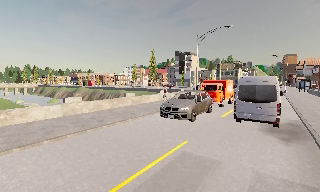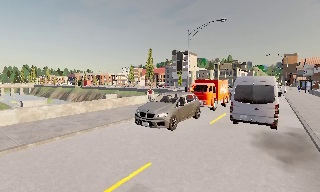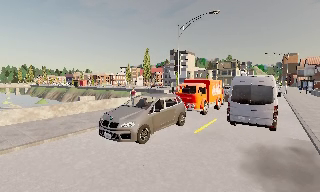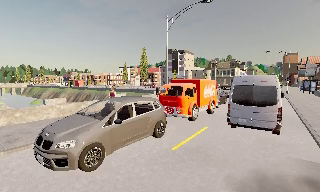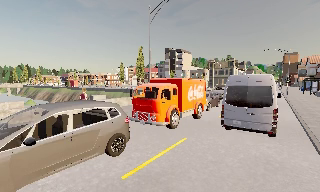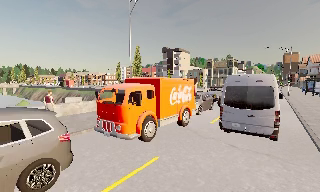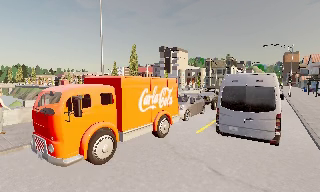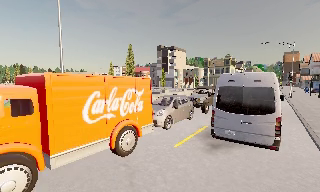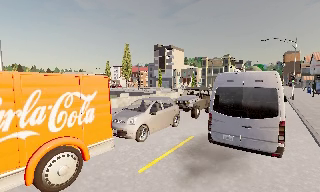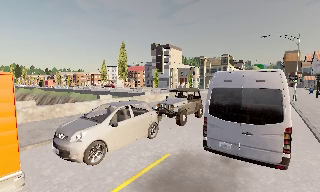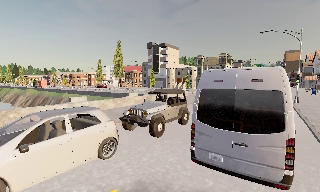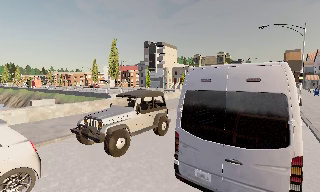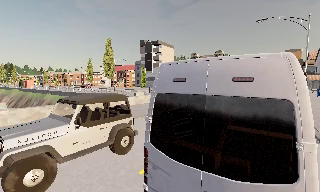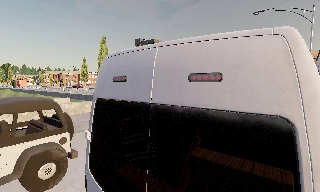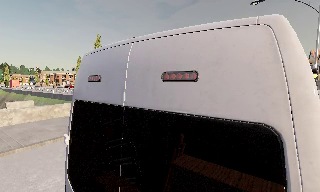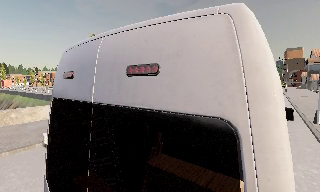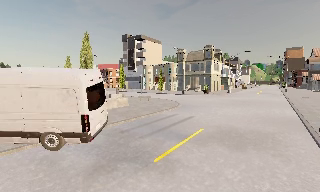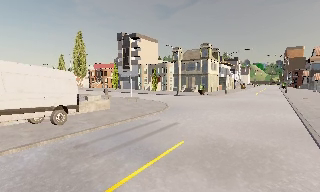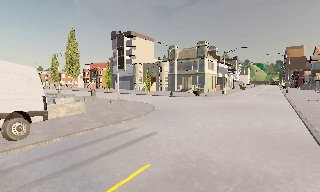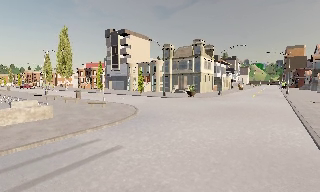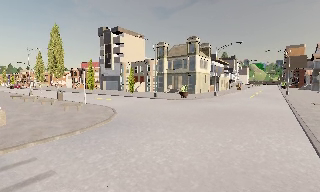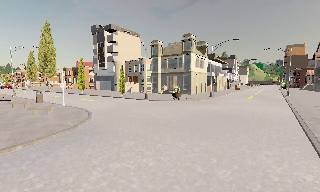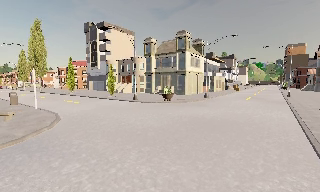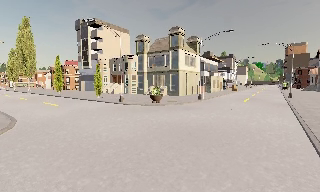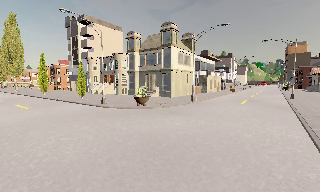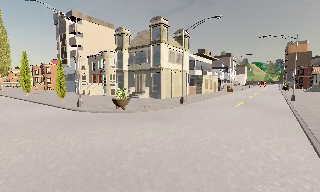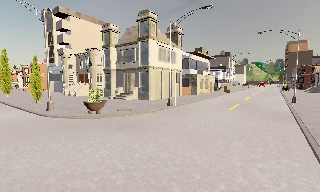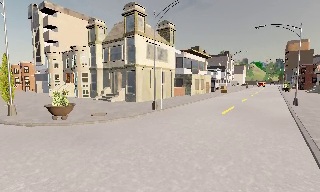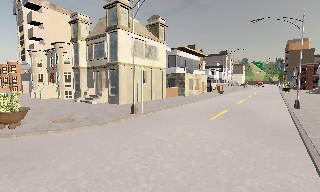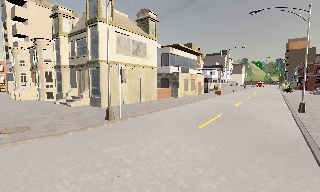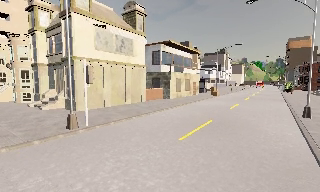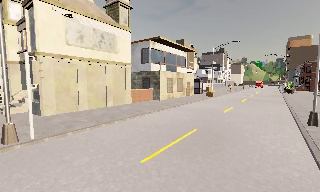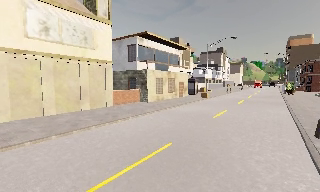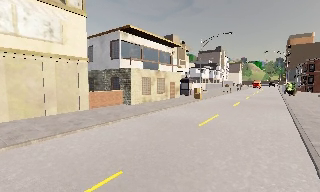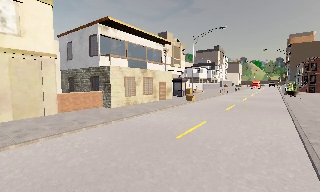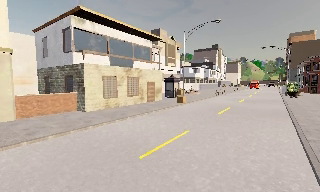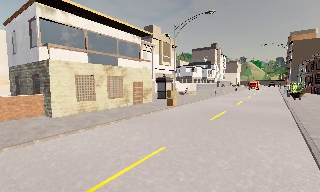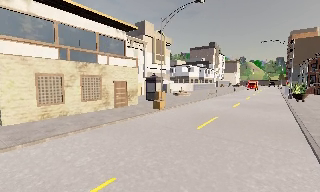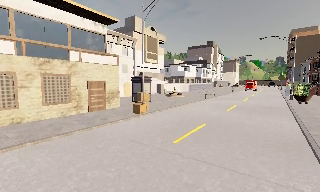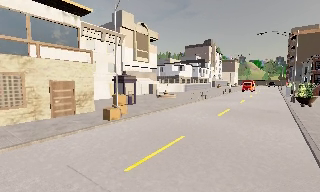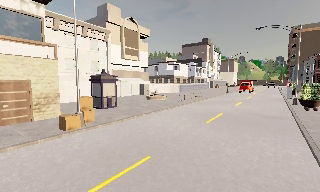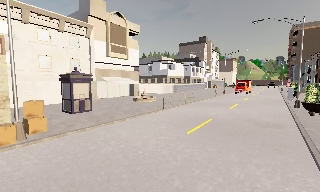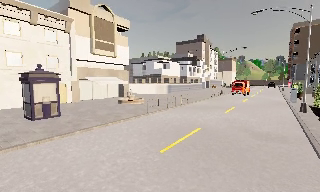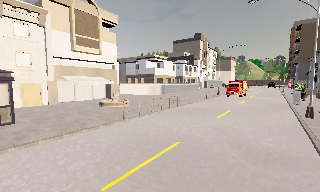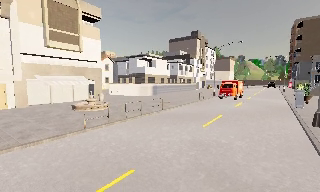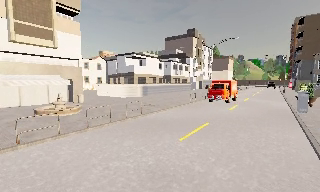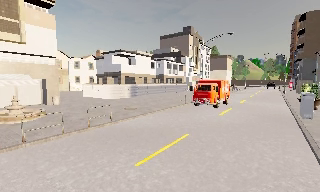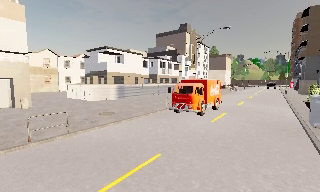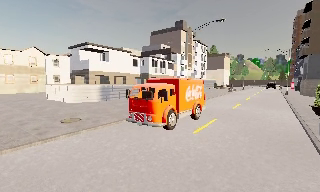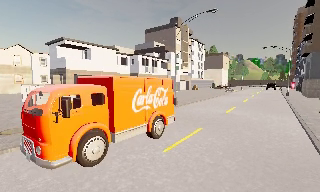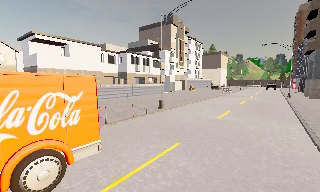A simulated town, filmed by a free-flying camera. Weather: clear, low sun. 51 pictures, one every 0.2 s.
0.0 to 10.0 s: The camera travels forward and to its right, about 105 m, so what stands in front looms larger.
The film runs forward here.
